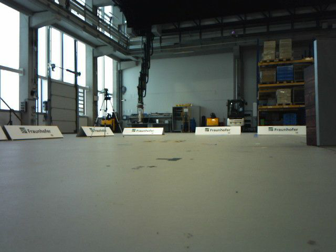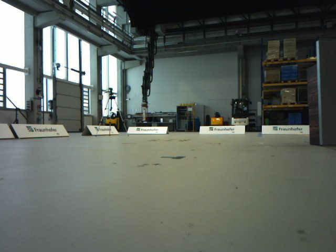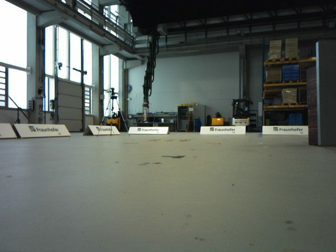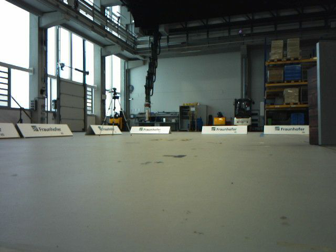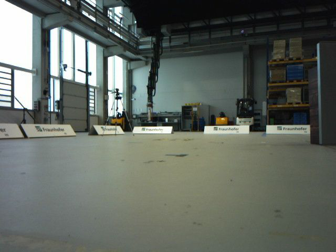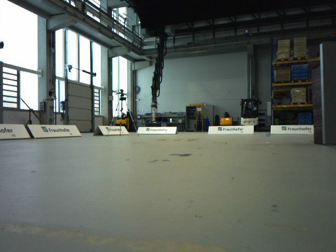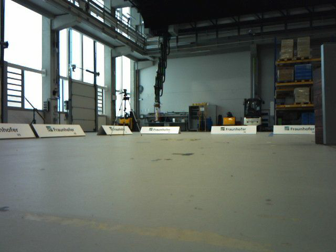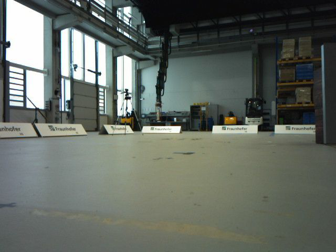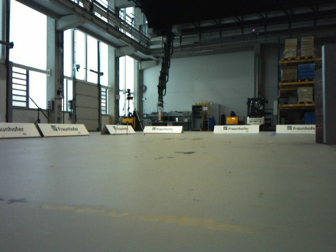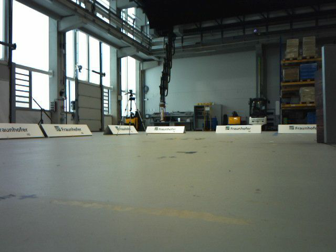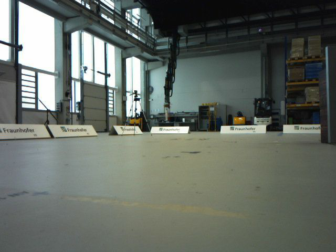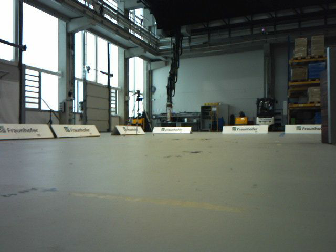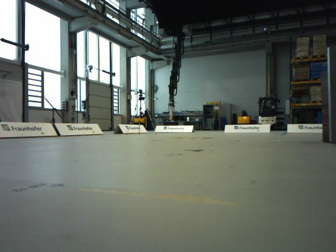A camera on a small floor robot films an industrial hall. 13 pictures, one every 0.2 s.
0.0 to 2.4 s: The camera travels backward, about 0.5 m, so what stands in front gets smaller.
The film runs backward here.
